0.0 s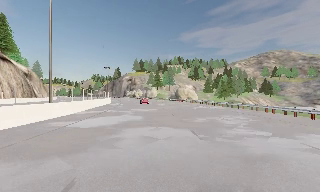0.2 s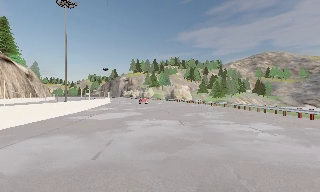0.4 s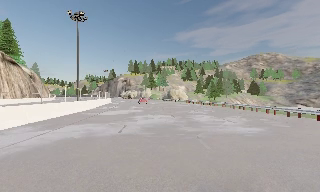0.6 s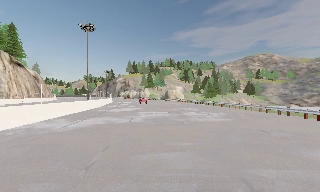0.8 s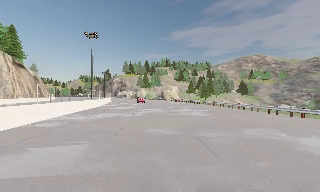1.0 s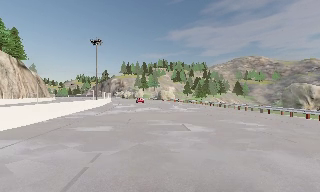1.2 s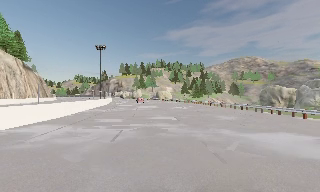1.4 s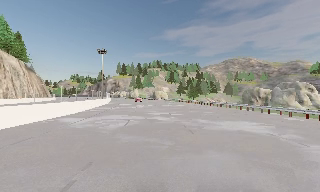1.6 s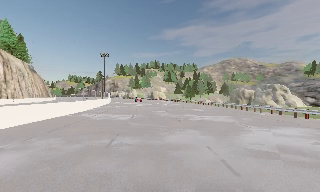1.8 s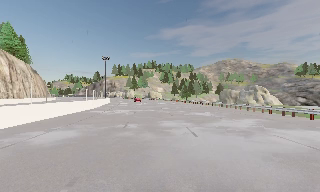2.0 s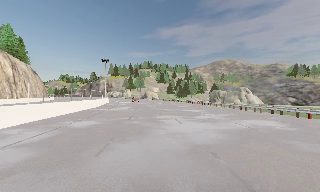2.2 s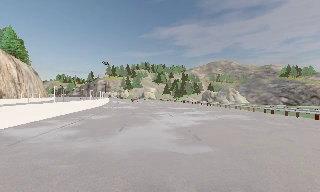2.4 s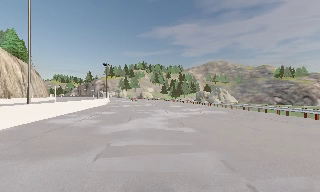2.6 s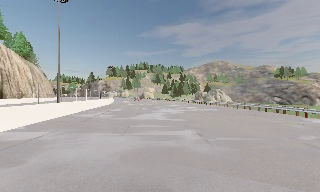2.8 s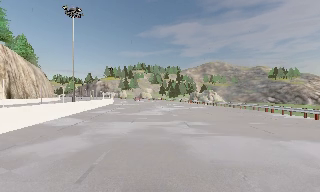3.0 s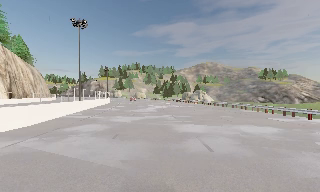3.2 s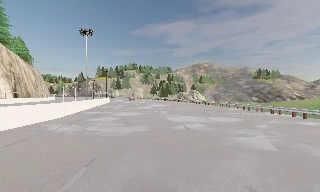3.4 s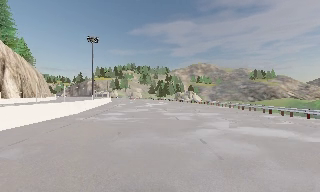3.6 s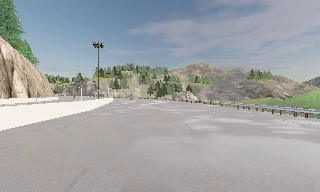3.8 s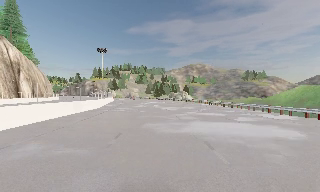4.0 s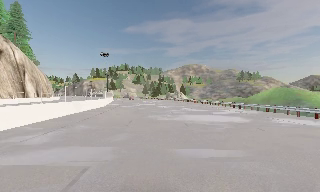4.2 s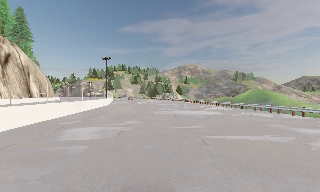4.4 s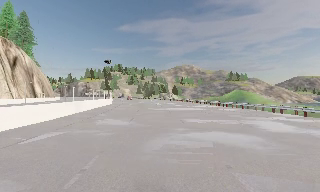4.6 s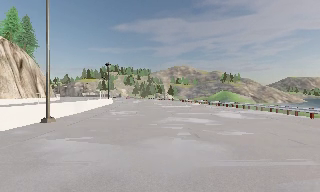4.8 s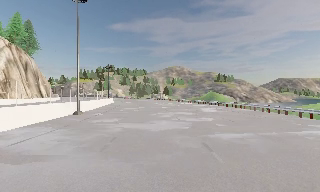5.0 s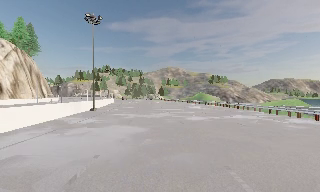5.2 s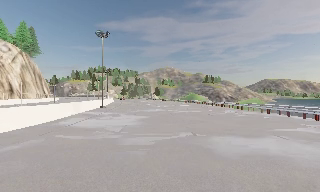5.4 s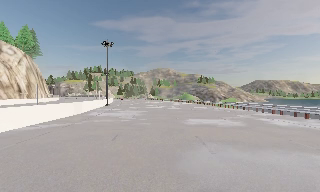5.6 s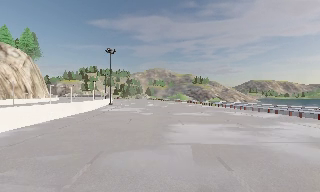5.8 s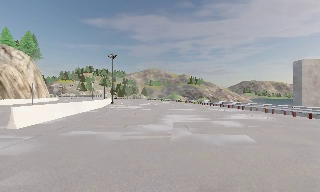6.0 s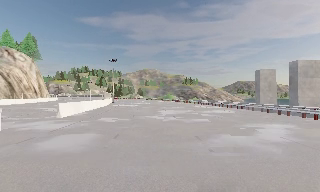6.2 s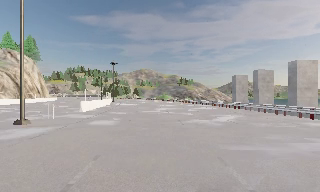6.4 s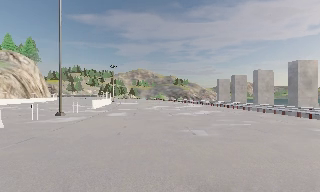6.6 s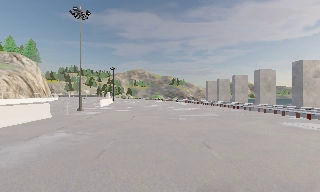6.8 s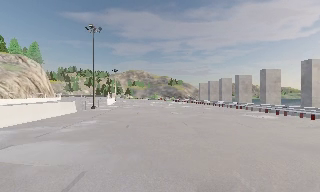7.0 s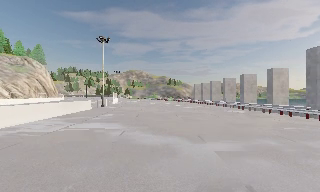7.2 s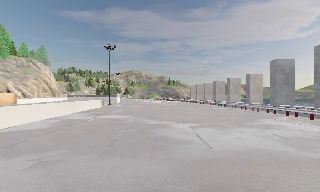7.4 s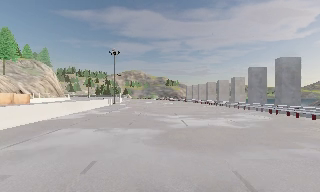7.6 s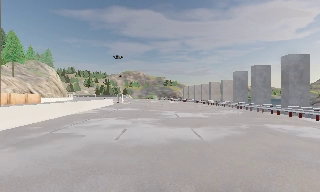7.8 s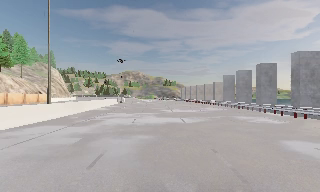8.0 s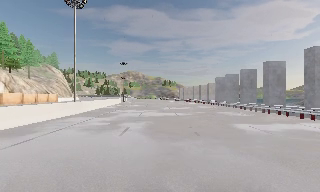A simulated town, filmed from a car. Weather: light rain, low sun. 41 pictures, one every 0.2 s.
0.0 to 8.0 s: The camera swings to its right by about 40 degrees, and the scene slides to the left. It travels backward, about 160 m.
The film runs backward here.
